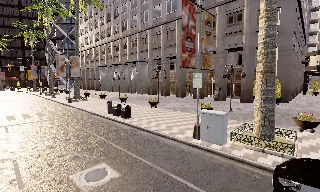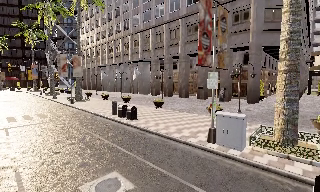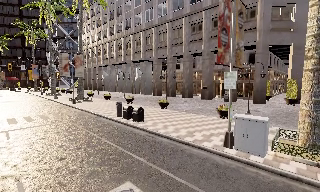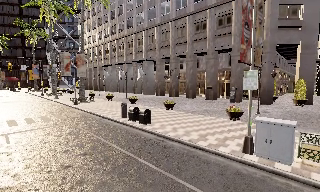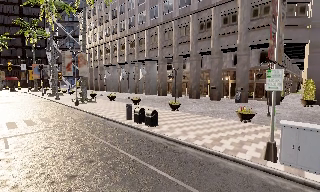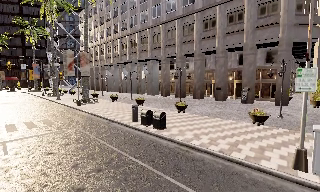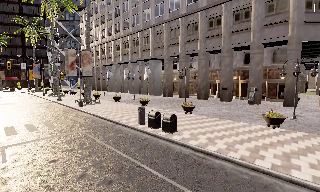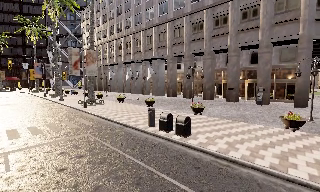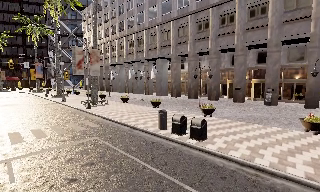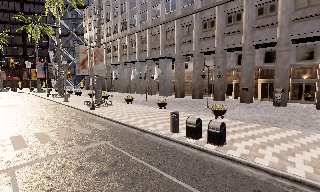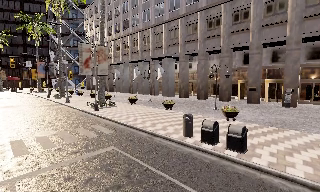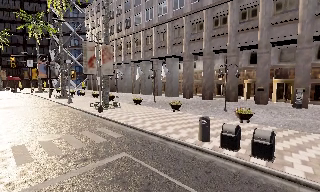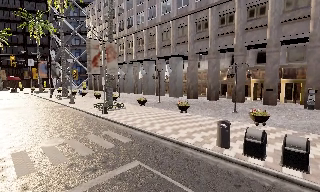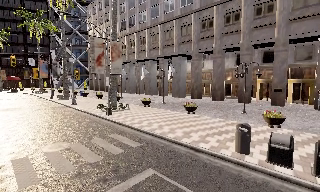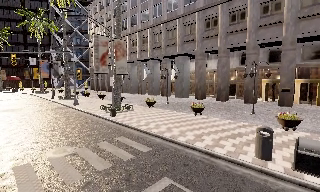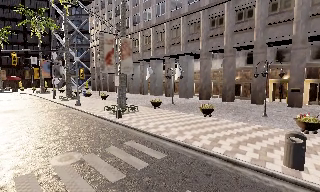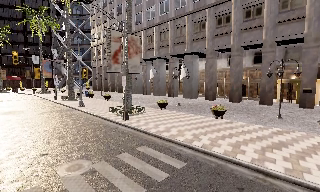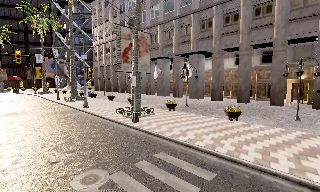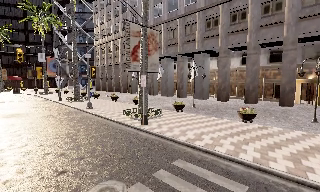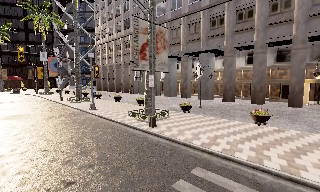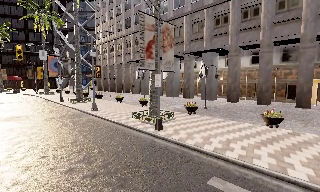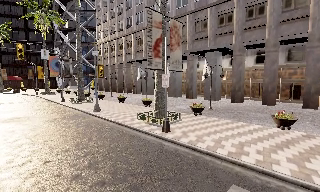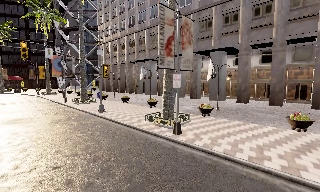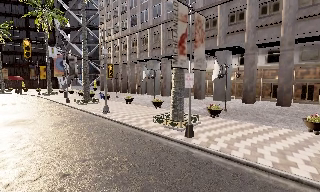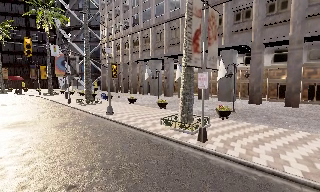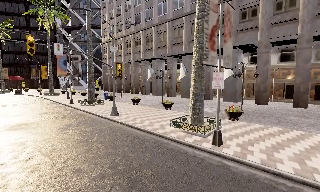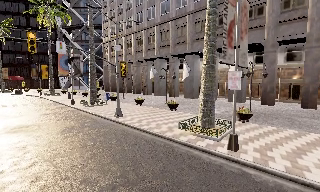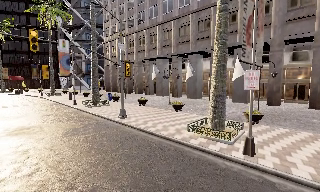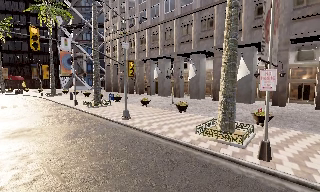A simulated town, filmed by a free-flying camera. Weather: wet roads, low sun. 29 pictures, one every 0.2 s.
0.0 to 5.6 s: The camera travels to its left and forward, about 25 m, so close, fixed things drift to the right.
The film runs forward here.
